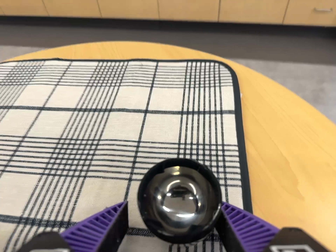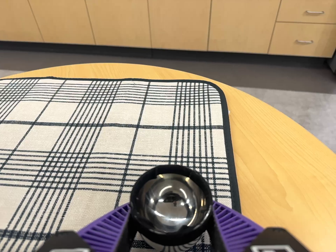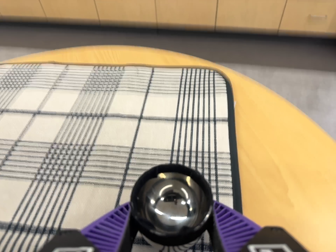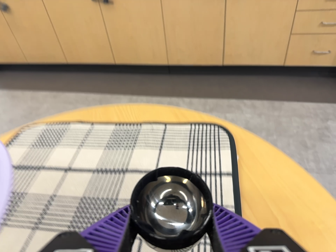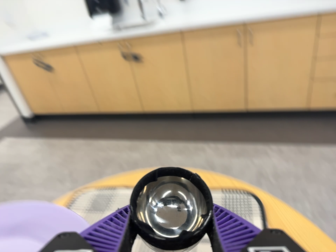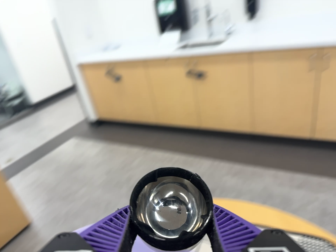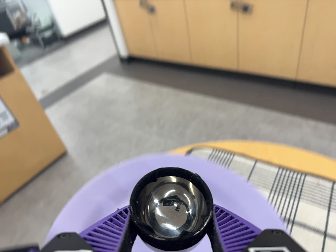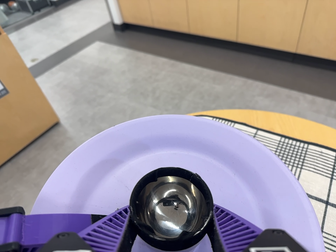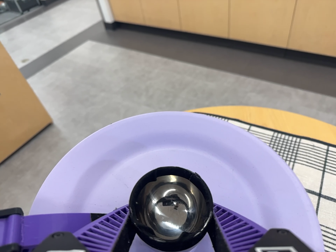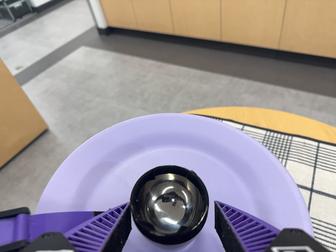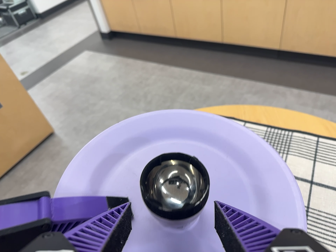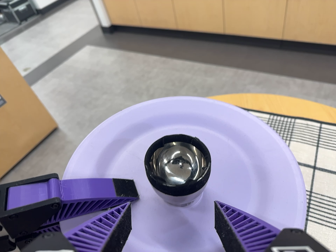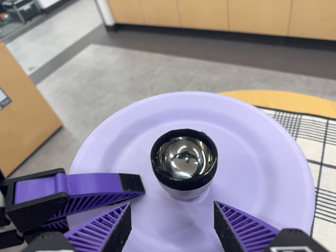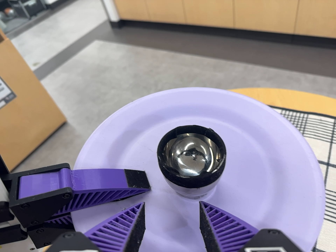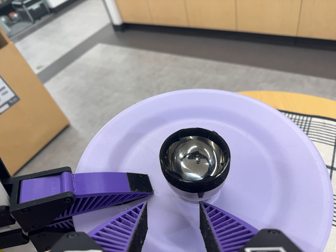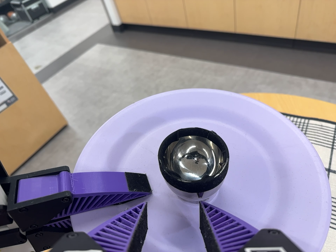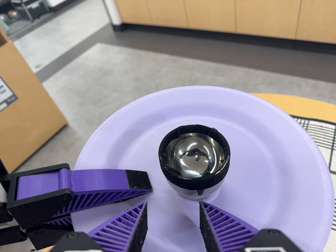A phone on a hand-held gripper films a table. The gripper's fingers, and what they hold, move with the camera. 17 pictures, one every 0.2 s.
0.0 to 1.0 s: The camera swings to its left by about 20 degrees, and the scene slides to the right. It travels backward, toward the top of its view and to its left, about 24 cm, so what stands in front gets smaller. Its aim tips toward the top of its view by about 20 degrees, and the scene shifts downward.
1.0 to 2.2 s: The camera travels toward the bottom of its view, to its left and forward, about 10 cm, so close, fixed things drift upward. Its aim tips toward the bottom of its view by about 20 degrees, and the scene shifts upward.
2.2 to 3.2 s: The camera shifts only a little, or ends up much as it began.
The film runs backward here.
